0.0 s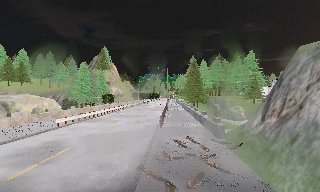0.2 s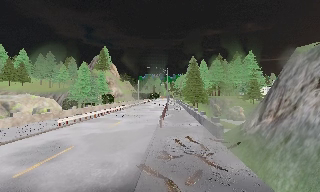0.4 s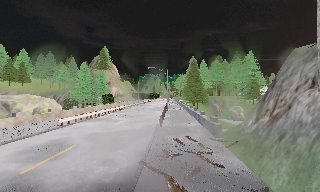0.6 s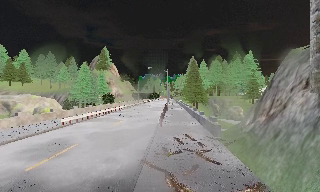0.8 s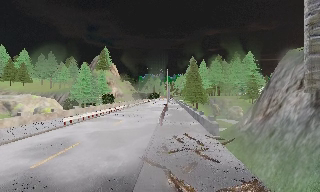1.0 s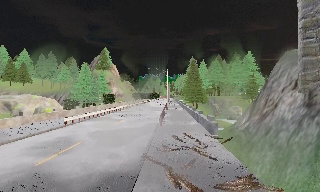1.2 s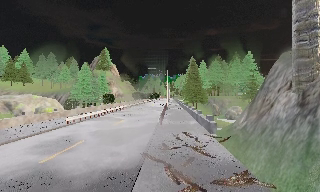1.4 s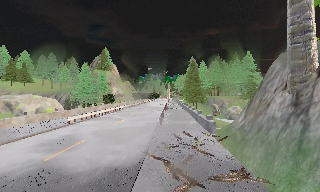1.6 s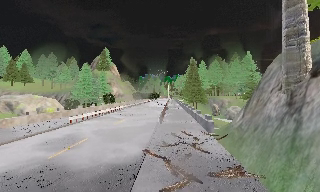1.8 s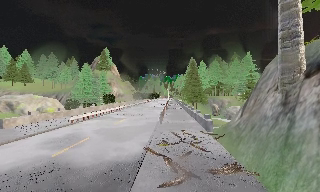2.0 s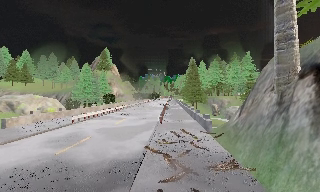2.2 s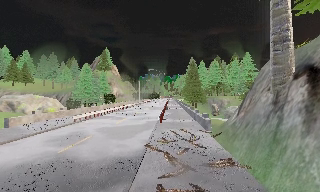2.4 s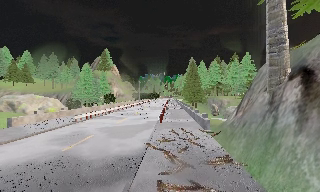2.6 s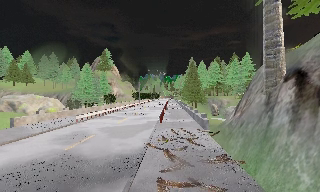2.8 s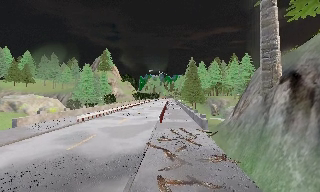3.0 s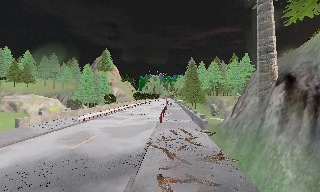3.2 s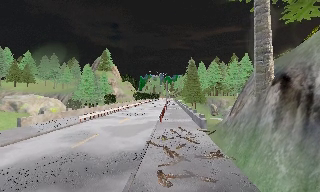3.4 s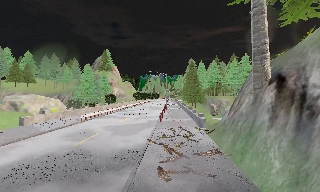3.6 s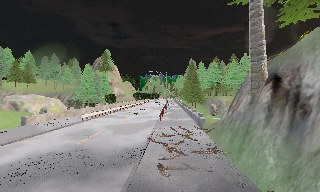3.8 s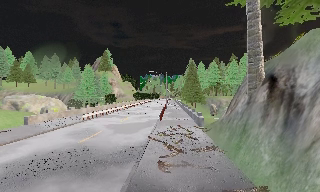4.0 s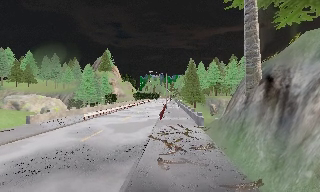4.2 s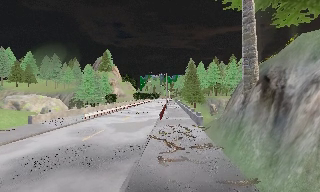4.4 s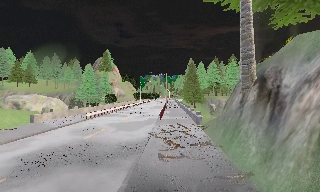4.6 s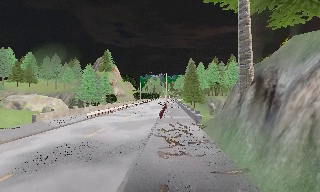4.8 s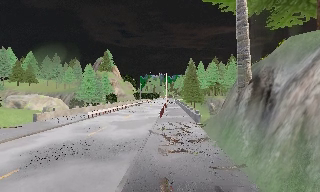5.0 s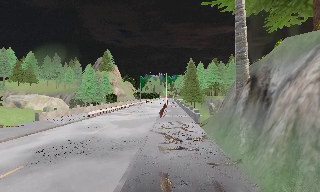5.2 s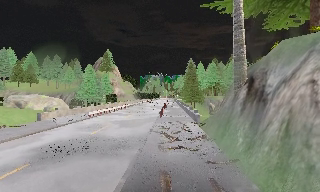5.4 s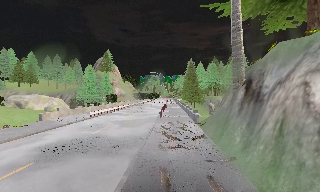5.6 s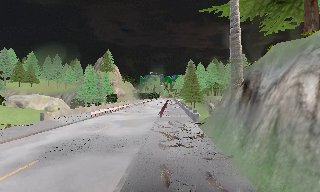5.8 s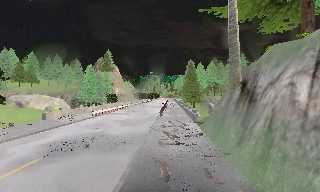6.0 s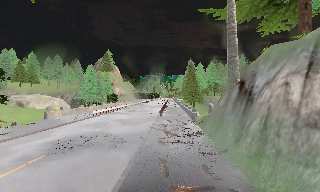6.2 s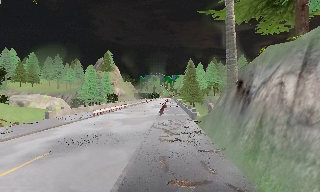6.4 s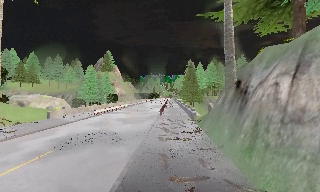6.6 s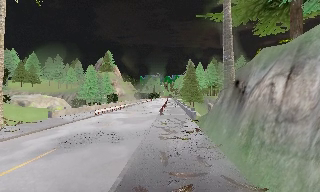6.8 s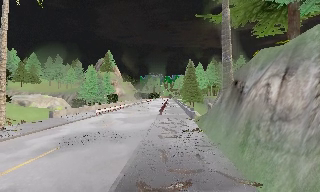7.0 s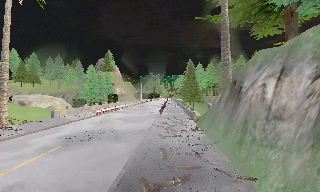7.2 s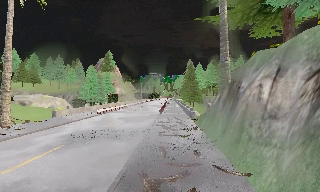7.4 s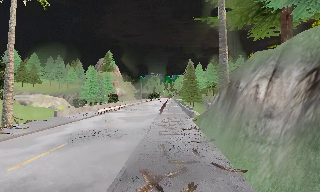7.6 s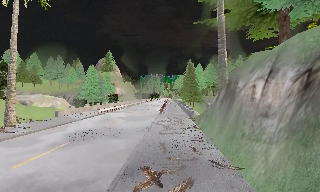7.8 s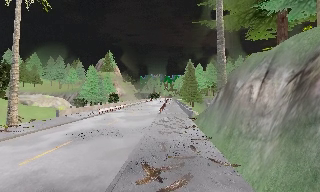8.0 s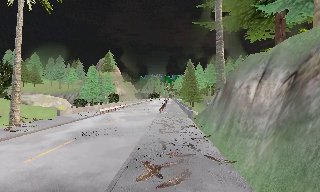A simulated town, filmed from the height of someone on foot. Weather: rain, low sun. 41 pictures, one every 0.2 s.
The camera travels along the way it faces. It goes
backward.
0.0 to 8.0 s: The camera travels backward, about 9 m, so what stands in front gets smaller.
The film runs backward here.
